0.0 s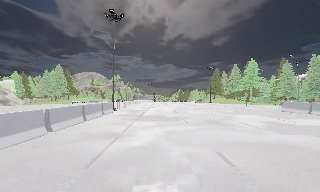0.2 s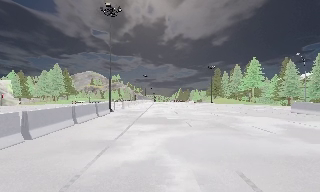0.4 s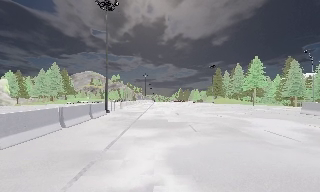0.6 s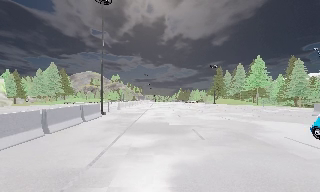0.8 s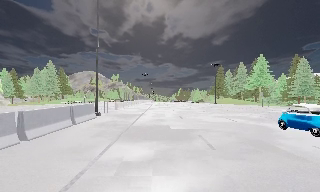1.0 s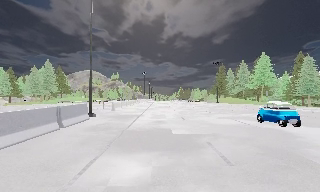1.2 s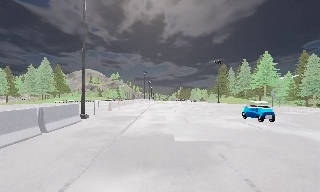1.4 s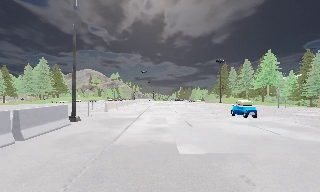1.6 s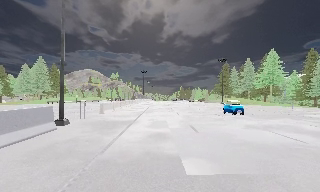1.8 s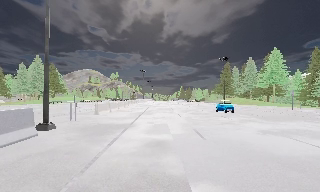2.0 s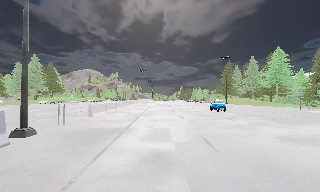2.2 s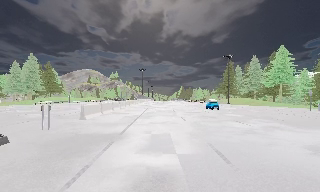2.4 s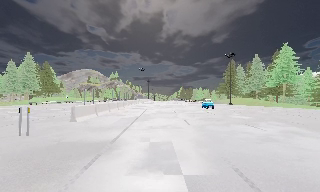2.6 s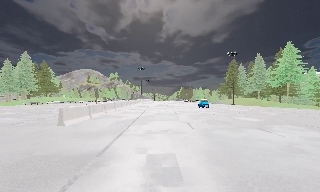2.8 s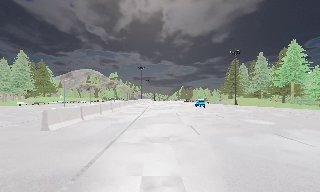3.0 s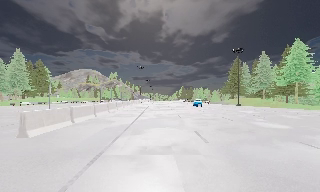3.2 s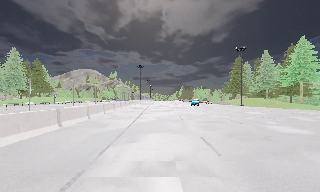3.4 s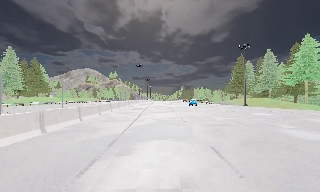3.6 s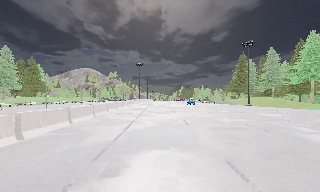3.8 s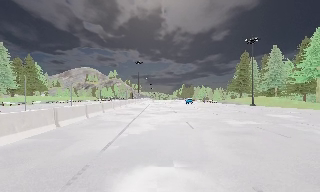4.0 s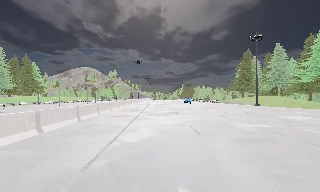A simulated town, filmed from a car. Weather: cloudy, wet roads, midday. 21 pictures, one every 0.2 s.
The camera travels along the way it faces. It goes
forward.
0.0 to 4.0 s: The camera travels forward, about 25 m, so what stands in front looms larger.
The film runs forward here.
